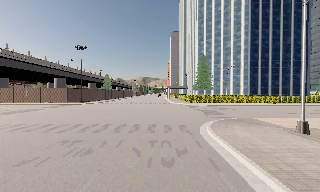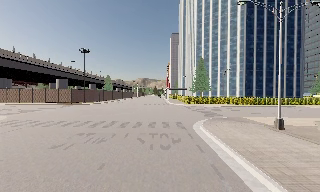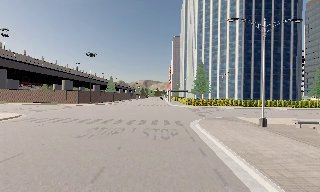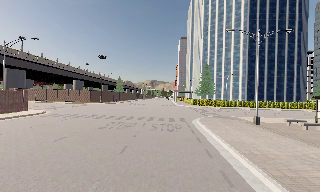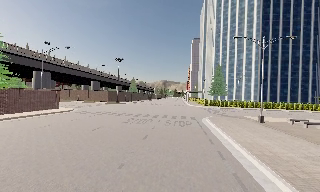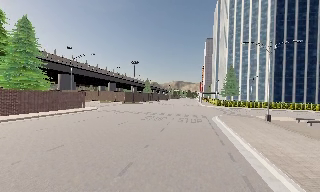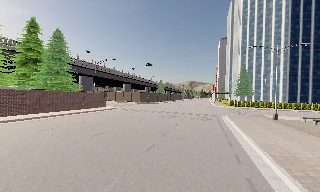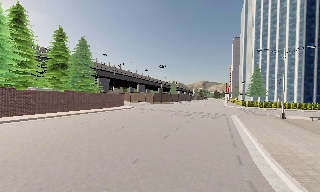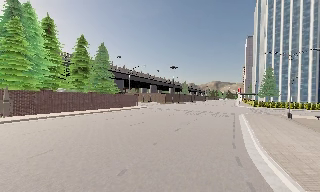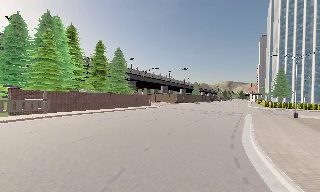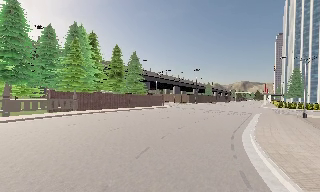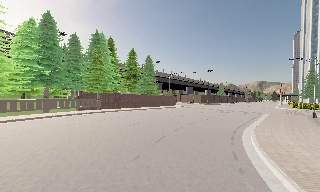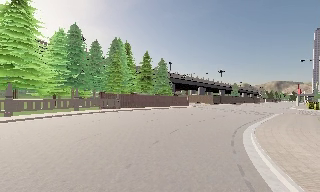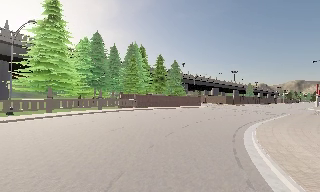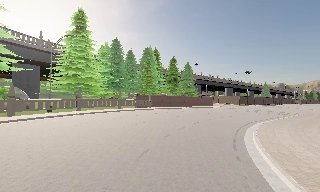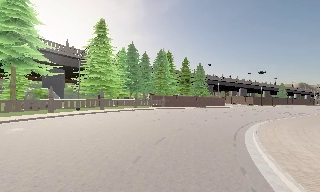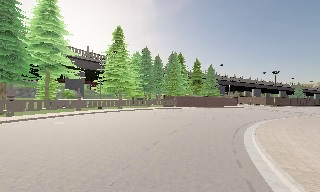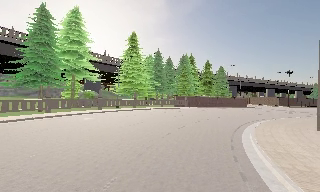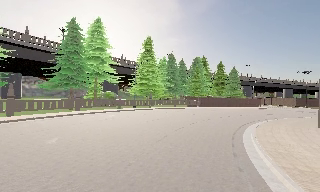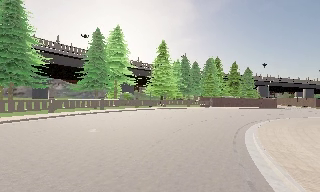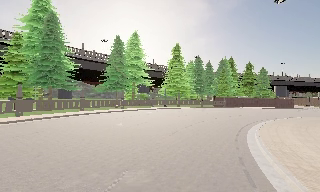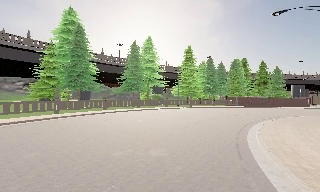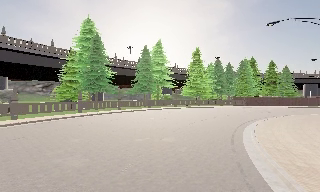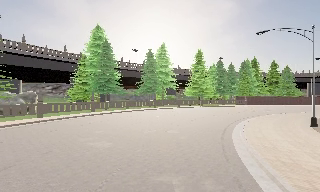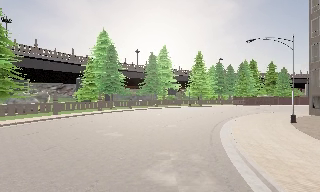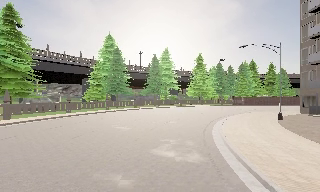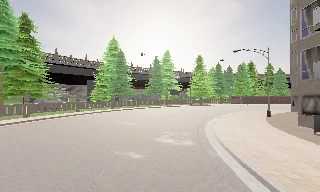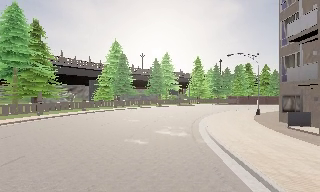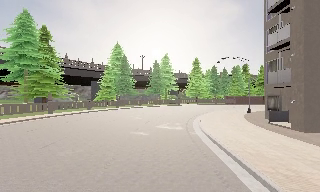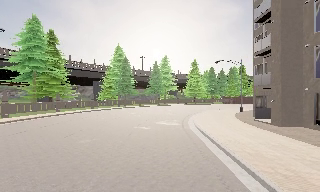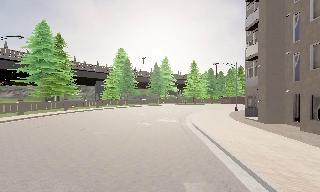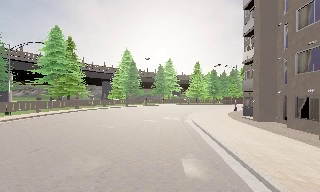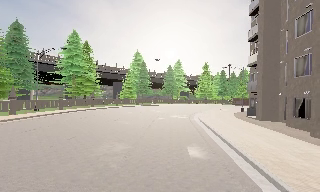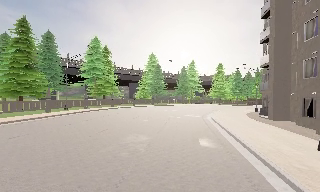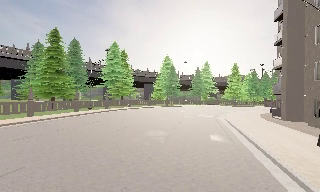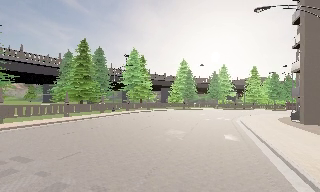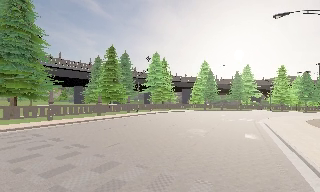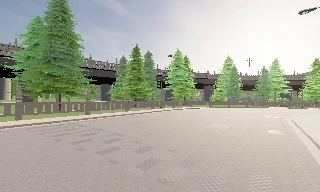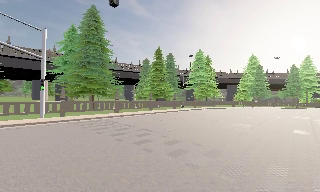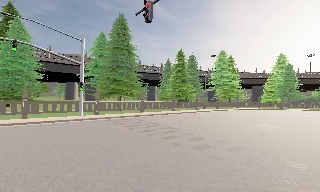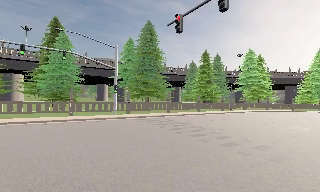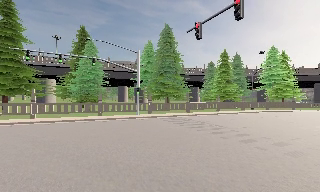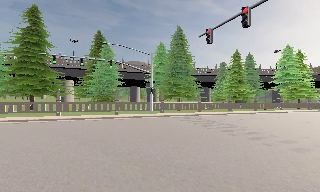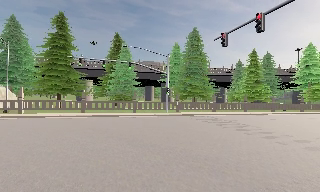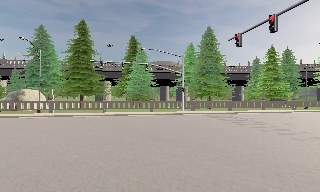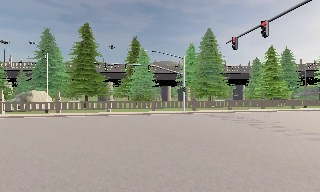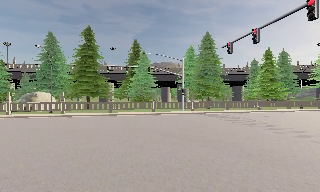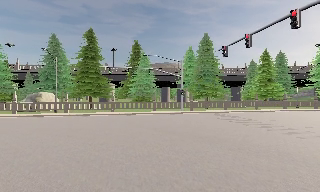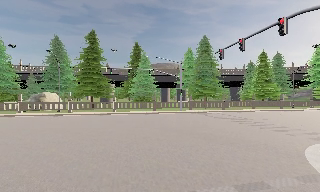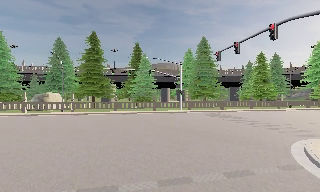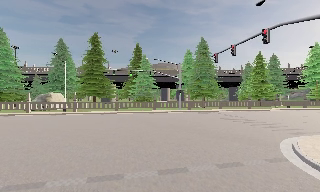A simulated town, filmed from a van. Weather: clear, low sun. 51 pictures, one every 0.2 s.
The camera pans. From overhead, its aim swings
counterclockwise.
The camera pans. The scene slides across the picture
to the right.
0.0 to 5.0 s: The scene slides to the right, as the camera pans about 90 degrees to its left. It travels backward, about 50 m.
5.0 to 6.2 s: The camera travels backward, about 11 m, so what stands in front gets smaller.
6.2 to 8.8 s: The scene slides to the right, as the camera pans about 75 degrees to its left. It travels backward, about 16 m. It loses speed.
8.8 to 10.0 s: The camera travels backward, about 4.5 m, so what stands in front gets smaller.
The film runs backward here.
